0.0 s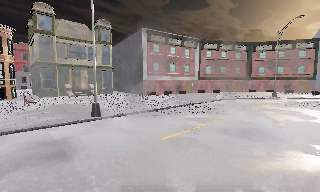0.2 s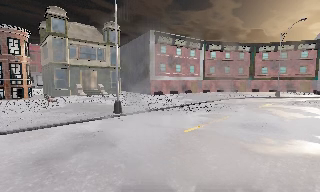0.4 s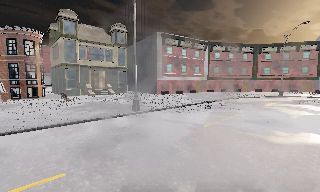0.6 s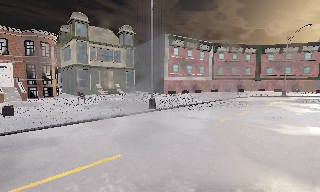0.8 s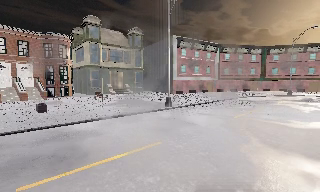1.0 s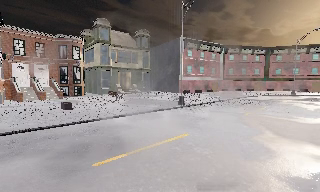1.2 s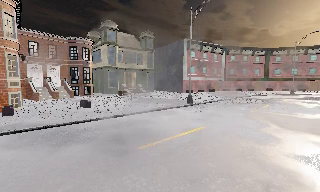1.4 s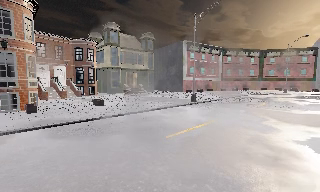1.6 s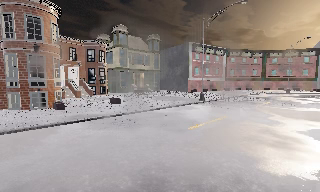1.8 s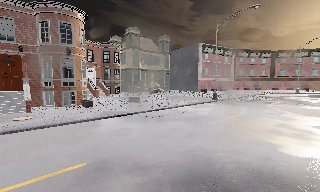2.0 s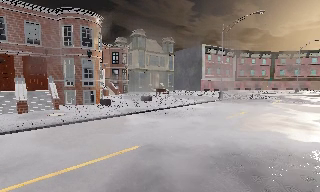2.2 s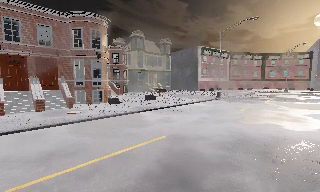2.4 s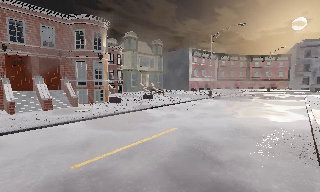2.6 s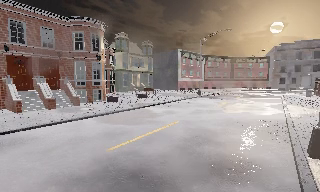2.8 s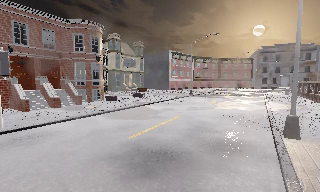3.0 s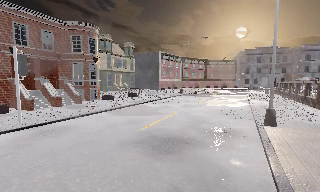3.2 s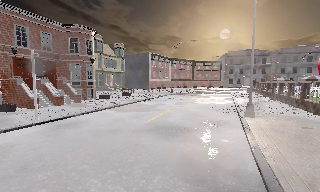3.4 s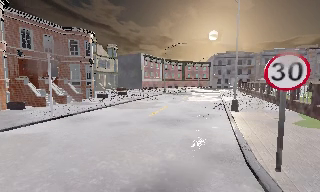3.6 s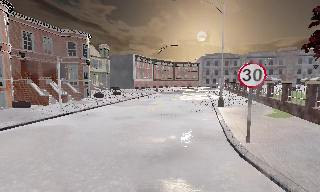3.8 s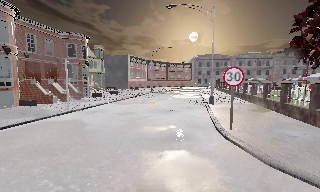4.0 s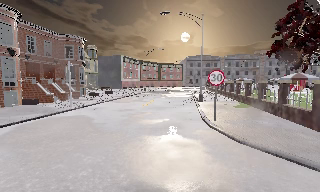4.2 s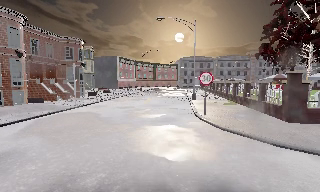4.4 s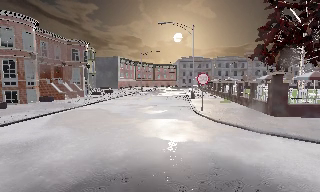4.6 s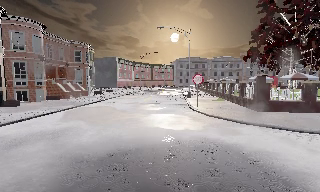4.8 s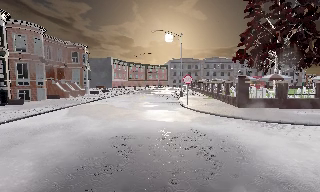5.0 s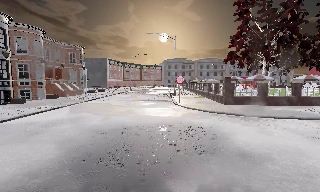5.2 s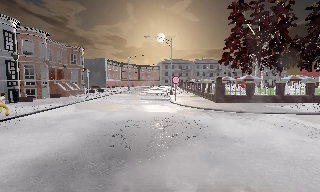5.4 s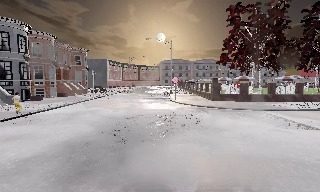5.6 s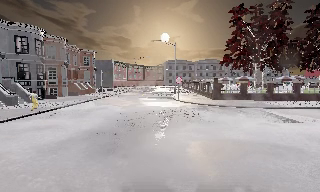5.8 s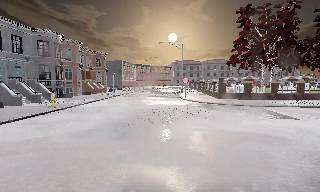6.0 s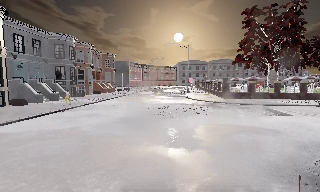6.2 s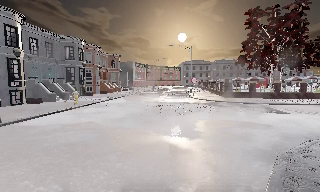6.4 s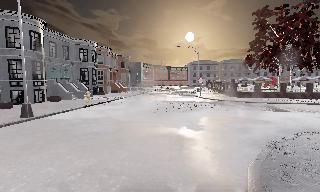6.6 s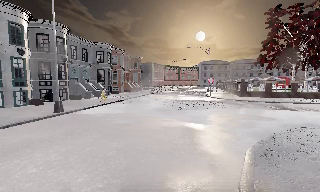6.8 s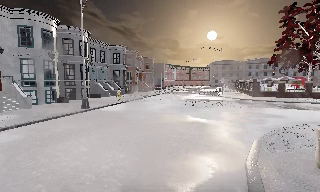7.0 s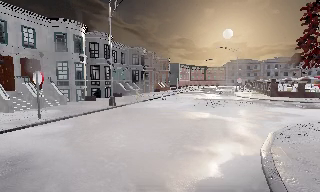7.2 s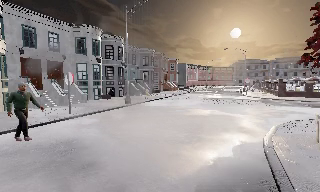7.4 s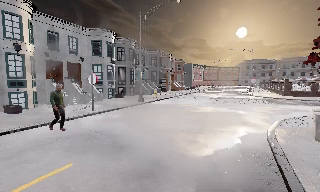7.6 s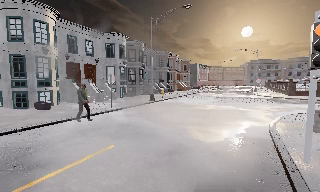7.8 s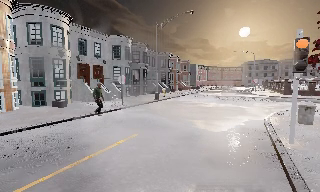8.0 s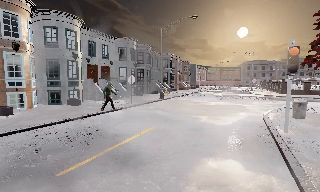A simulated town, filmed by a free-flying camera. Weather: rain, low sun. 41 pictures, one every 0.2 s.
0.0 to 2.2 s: The camera travels to its left and backward, about 14 m, so close, fixed things drift to the right.
2.2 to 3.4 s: The camera pans to its right, which is clockwise from overhead, by about 25 degrees. It travels backward and to its left, about 8 m, so what stands in front gets smaller.
3.4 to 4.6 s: The camera pans to its right, which is clockwise from overhead, by about 15 degrees. It travels backward, about 7 m, so what stands in front gets smaller.
4.6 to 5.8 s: The camera travels backward, about 7 m, so what stands in front gets smaller.
5.8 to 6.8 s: The camera pans to its left, which is counterclockwise from overhead, by about 15 degrees. It travels backward, about 4.5 m, so what stands in front gets smaller.
6.8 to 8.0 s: The camera travels backward and to its left, about 7 m, so what stands in front gets smaller.
The film runs backward here.
